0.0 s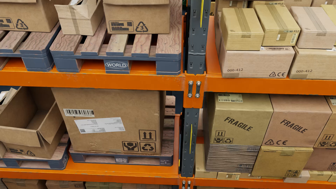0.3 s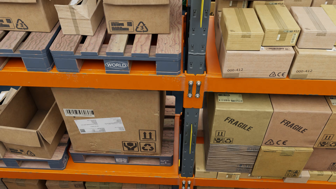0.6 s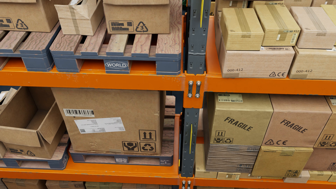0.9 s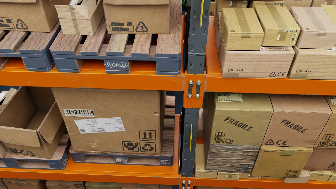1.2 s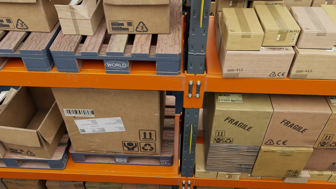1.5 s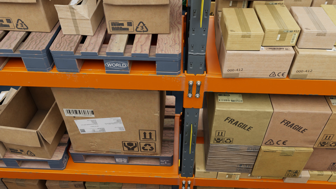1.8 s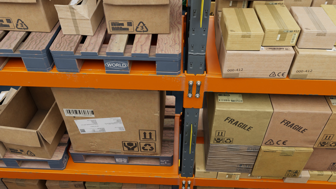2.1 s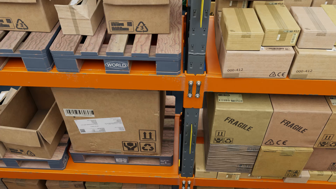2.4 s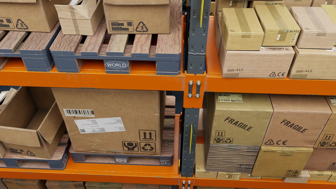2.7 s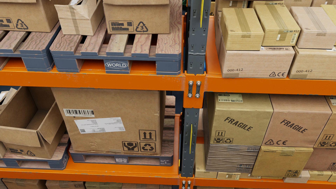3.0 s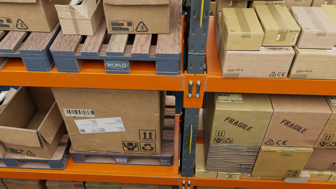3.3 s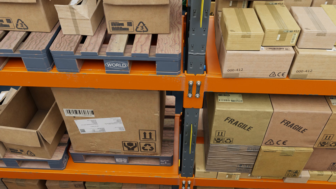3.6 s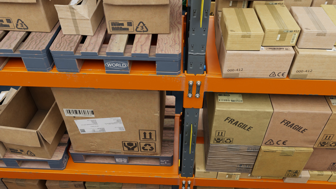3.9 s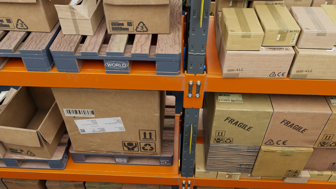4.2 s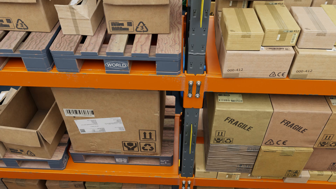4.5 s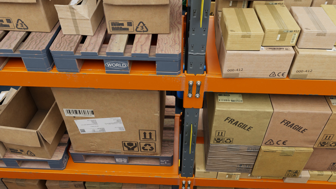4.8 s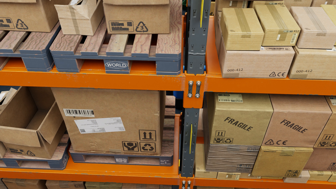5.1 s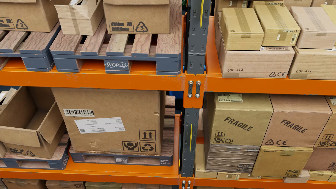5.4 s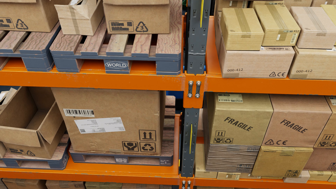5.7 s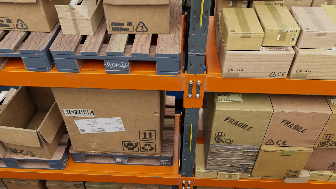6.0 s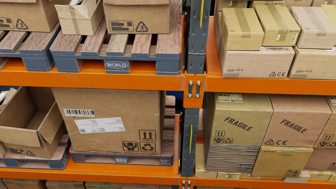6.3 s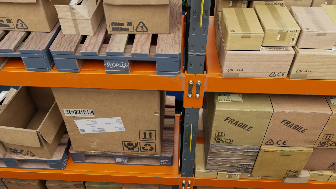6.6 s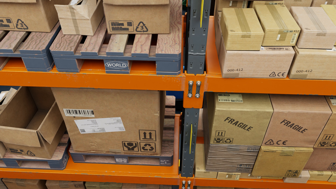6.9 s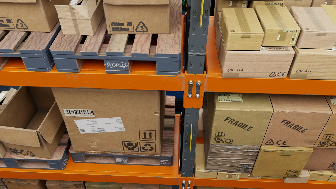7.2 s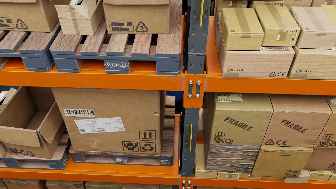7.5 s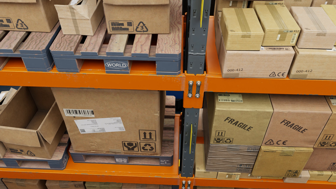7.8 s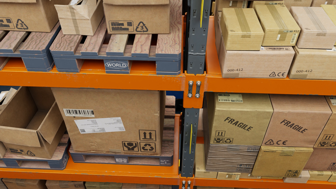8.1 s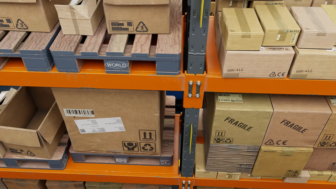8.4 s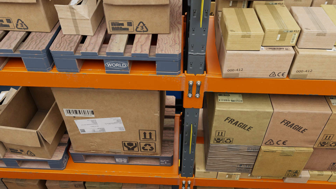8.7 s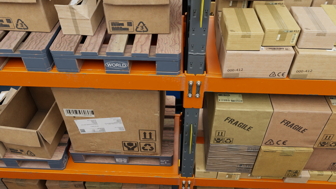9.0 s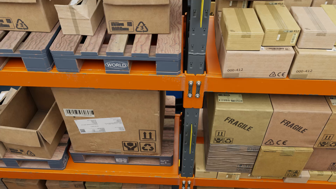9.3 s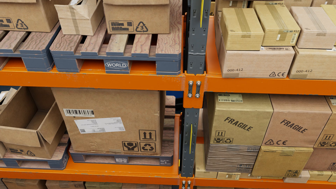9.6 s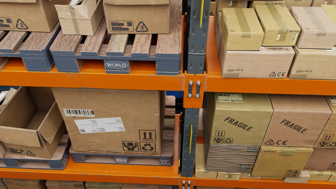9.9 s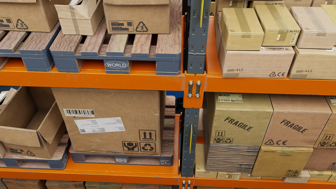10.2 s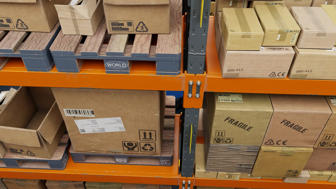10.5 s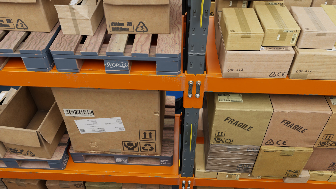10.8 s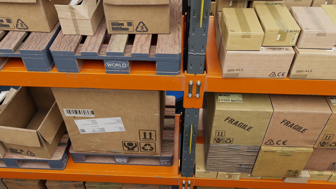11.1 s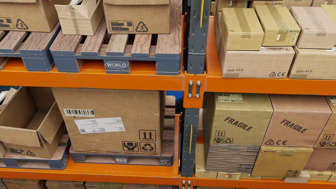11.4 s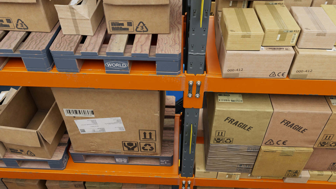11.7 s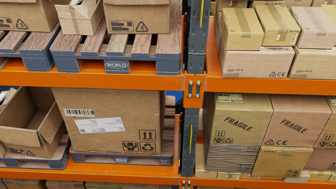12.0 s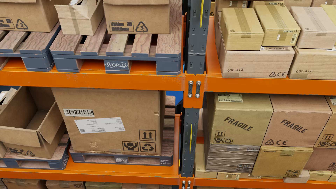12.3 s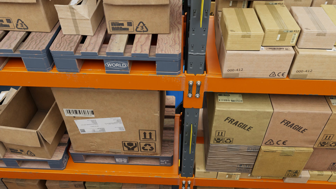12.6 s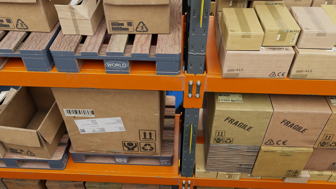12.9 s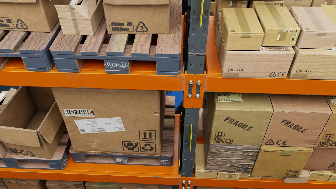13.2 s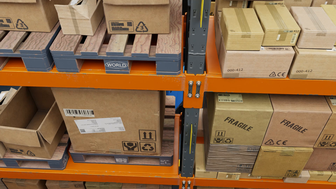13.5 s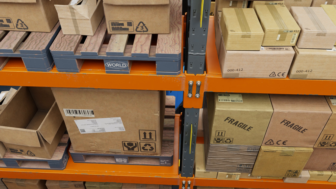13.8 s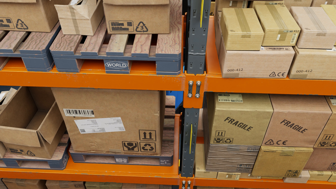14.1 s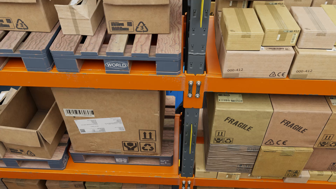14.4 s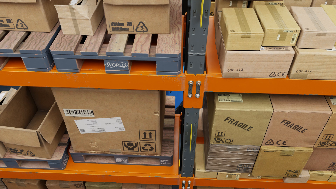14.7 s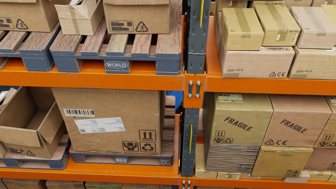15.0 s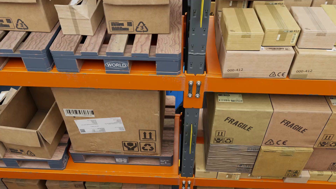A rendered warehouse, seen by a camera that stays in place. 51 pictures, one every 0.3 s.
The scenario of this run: A forklift runs into an object in its way.
